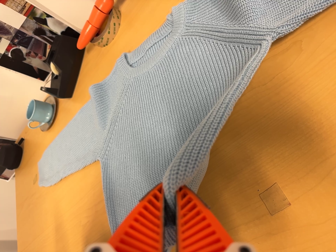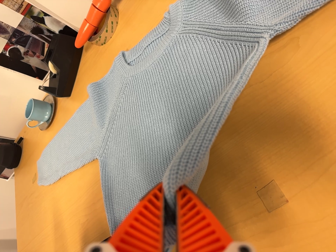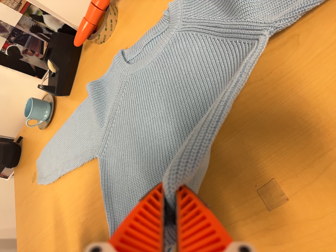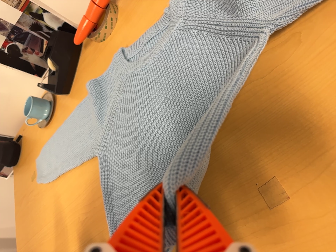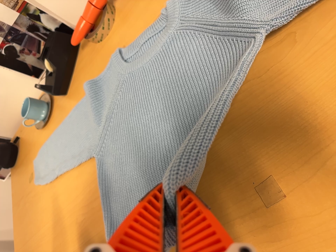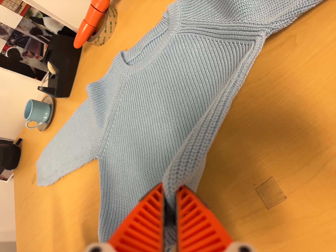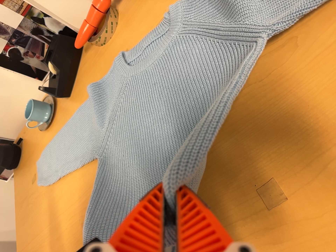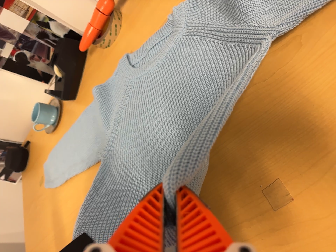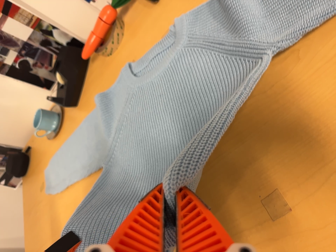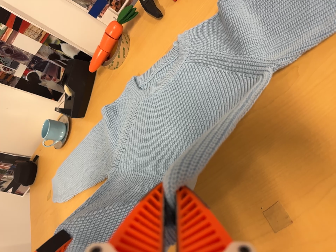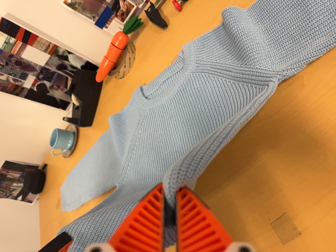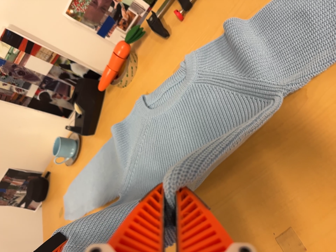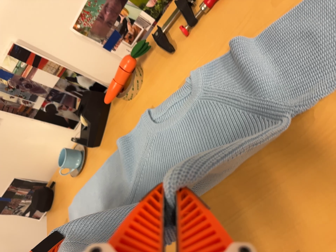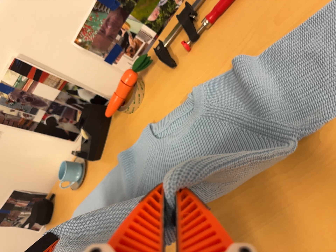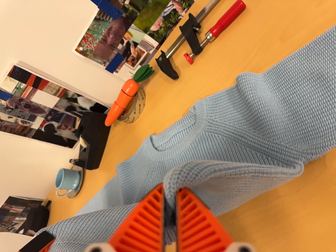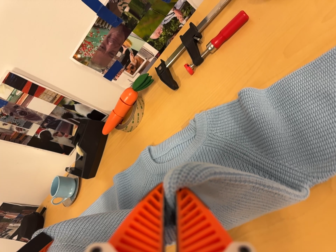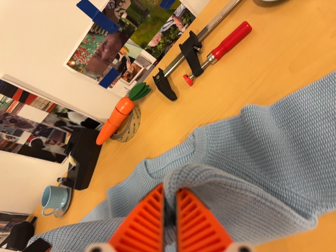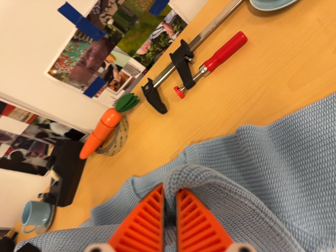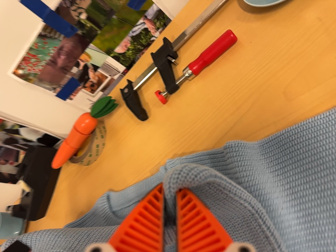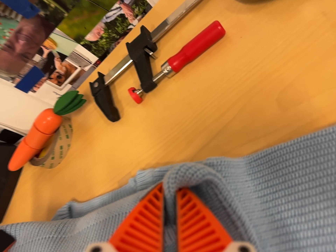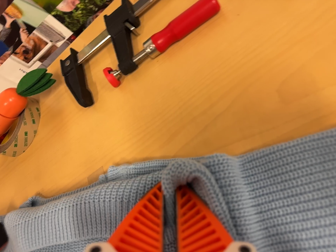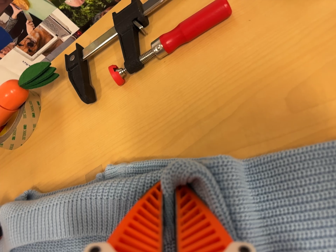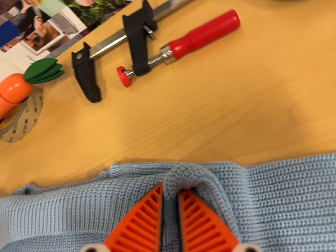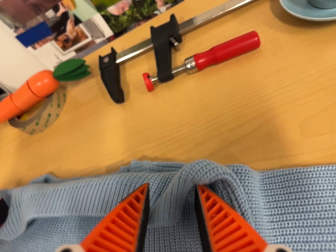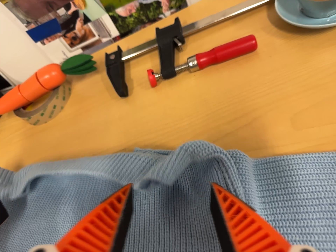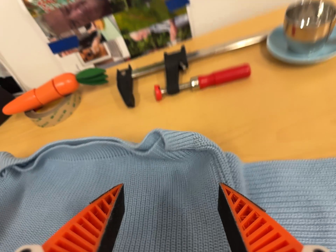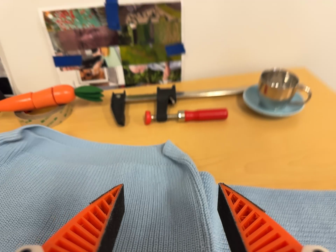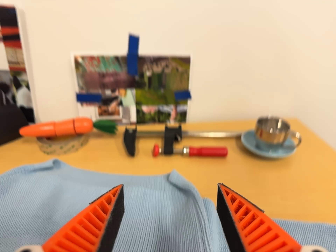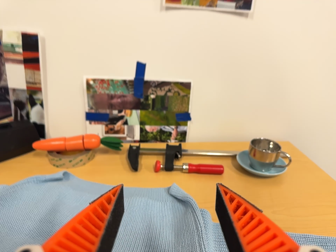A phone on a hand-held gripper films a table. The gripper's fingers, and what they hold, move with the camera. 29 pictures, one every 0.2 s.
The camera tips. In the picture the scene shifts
downward.
The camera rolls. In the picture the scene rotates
clockwise.
0.0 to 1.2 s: The camera keeps its place and its aim.
1.2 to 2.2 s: The camera travels toward the top of its view, about 5 cm, so close, fixed things drift downward.
2.2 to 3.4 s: The camera travels toward the top of its view and forward, about 16 cm, so close, fixed things drift downward.
3.4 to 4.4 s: The scene slides to the left, as the camera pans about 10 degrees to its right. It travels forward, about 14 cm, so what stands in front looms larger. It rolls about its line of sight by about 15 degrees, and the scene rotates clockwise.
4.4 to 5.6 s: The camera pans to its right by about 15 degrees. It travels backward, toward the bottom of its view and to its left, about 28 cm. Its aim tips toward the top of its view by about 40 degrees, and the scene shifts downward. It rolls about its line of sight by about 30 degrees, and the scene rotates clockwise.
The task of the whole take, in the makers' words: fold up.
The film runs forward here.
